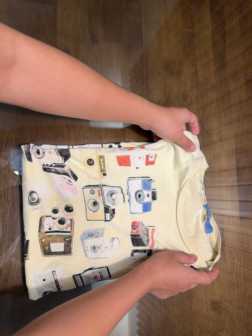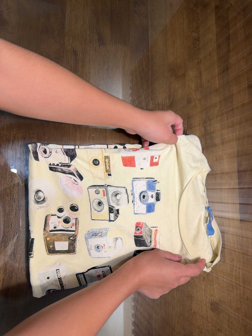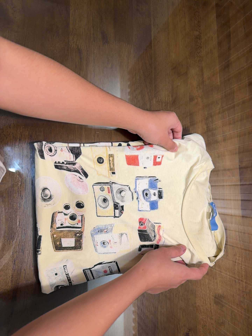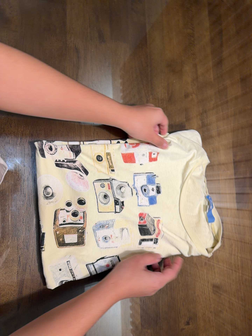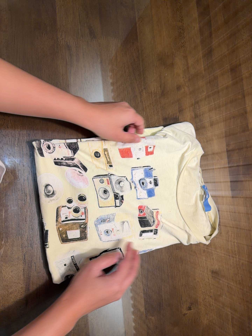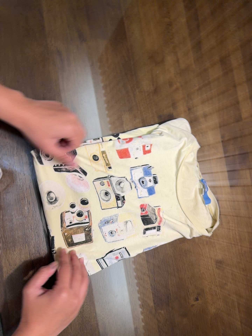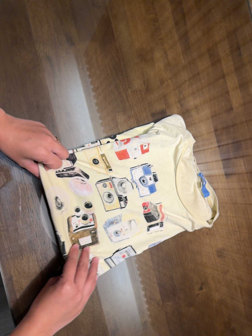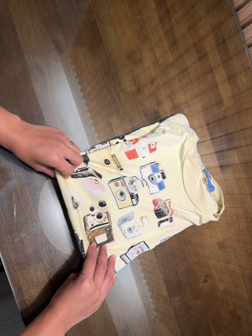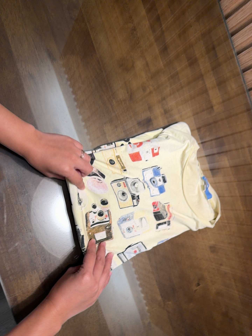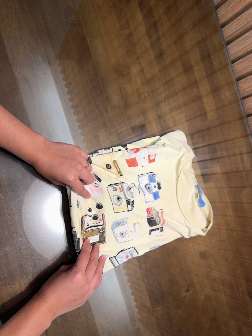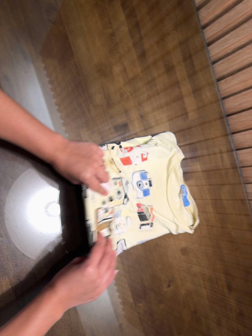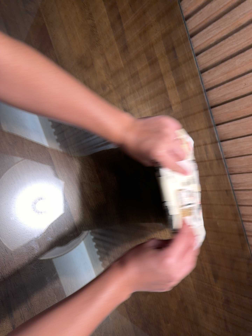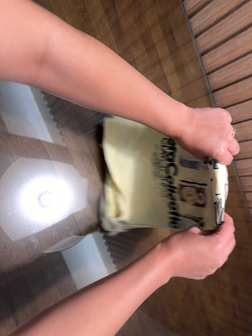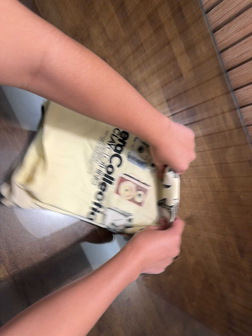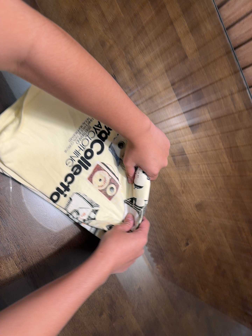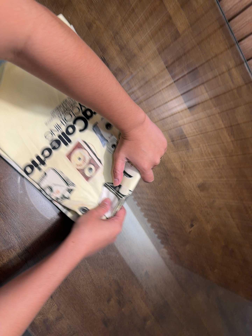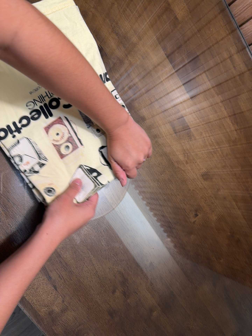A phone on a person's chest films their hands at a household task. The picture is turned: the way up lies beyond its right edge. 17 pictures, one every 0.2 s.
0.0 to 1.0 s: The camera travels to its left, about 6 cm.
1.0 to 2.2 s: The camera swings to its right by about 10 degrees, and the scene slides to the left. It travels toward the top of its view, about 6 cm. It rolls about its line of sight by about 10 degrees, and the scene rotates counterclockwise.
2.2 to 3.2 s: The camera travels forward and to its right, about 10 cm, so what stands in front looms larger. Its aim tips toward the bottom of its view by about 10 degrees, and the scene shifts upward. It rolls about its line of sight by about 15 degrees, and the scene rotates counterclockwise.
The film runs backward here.
